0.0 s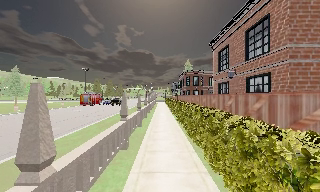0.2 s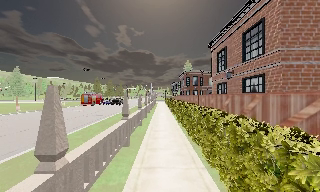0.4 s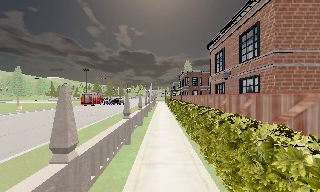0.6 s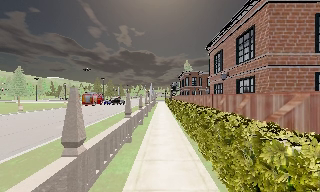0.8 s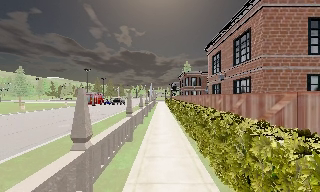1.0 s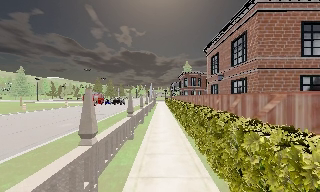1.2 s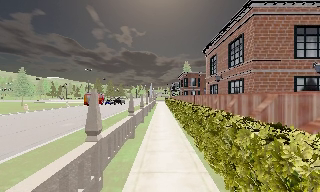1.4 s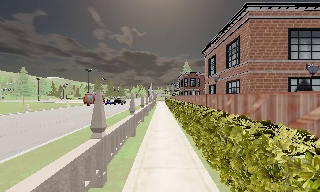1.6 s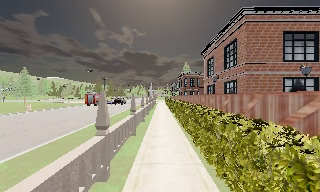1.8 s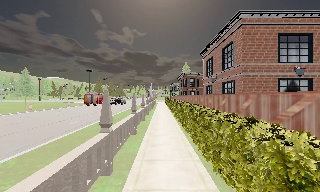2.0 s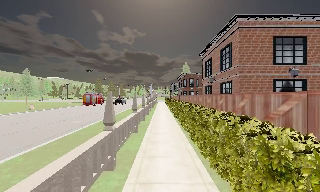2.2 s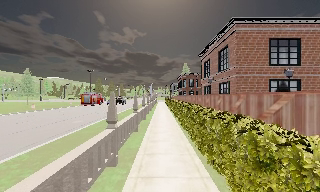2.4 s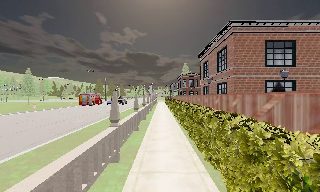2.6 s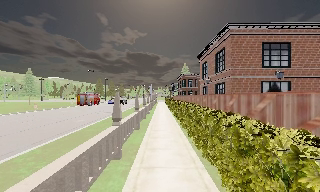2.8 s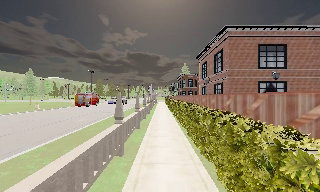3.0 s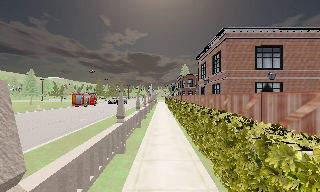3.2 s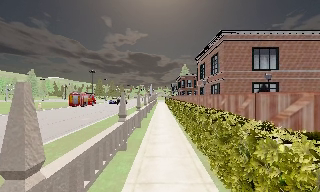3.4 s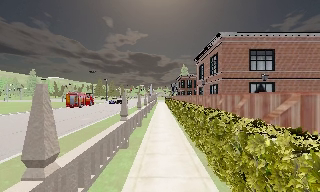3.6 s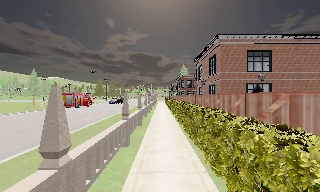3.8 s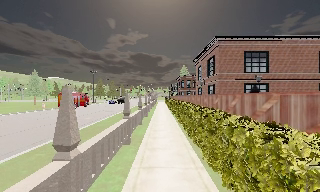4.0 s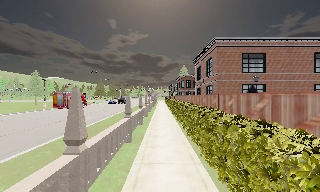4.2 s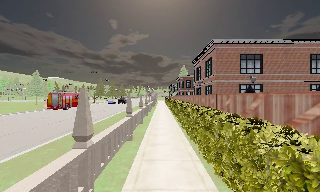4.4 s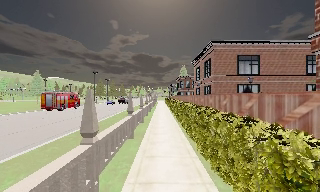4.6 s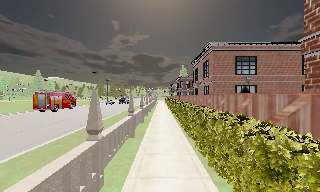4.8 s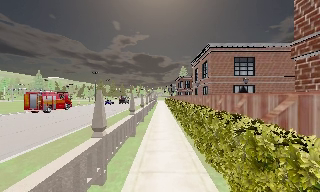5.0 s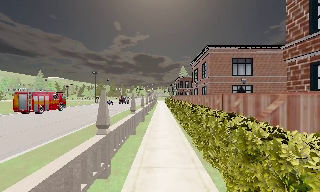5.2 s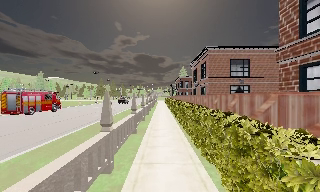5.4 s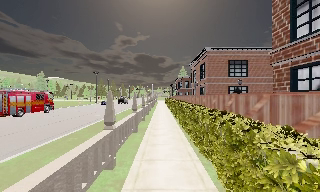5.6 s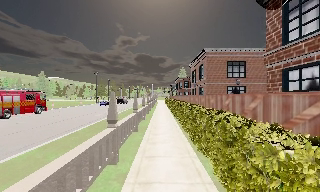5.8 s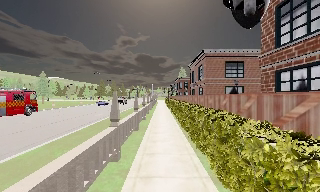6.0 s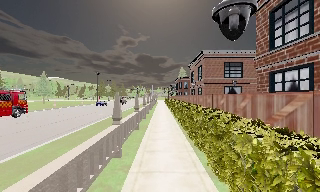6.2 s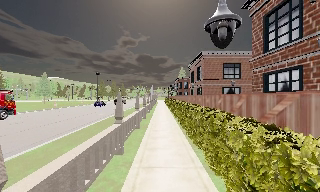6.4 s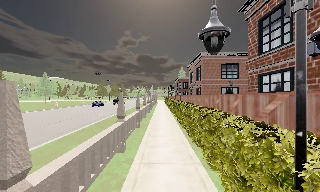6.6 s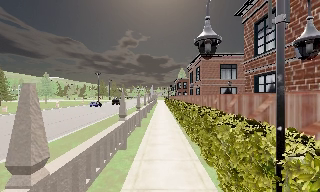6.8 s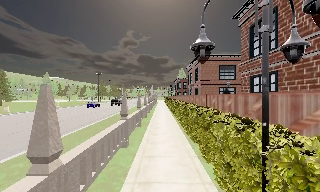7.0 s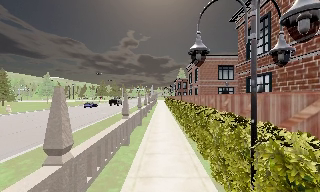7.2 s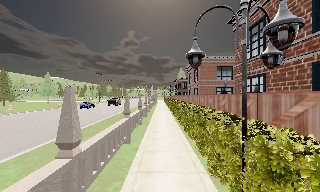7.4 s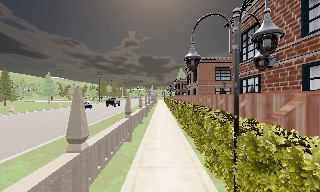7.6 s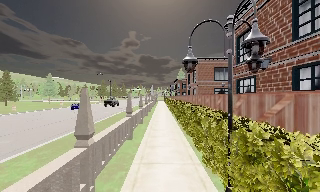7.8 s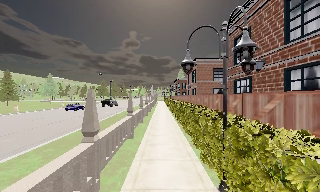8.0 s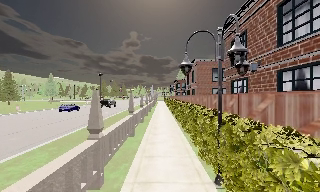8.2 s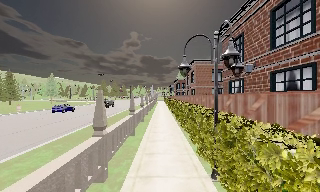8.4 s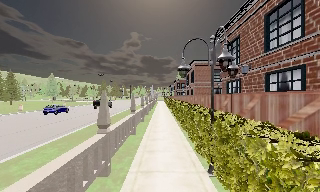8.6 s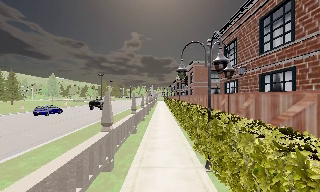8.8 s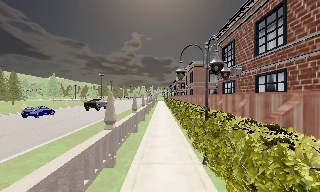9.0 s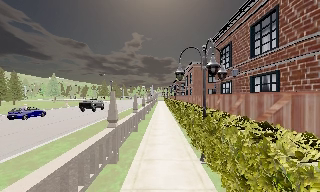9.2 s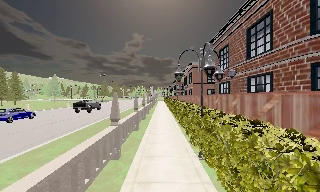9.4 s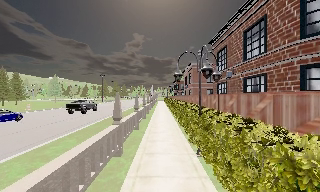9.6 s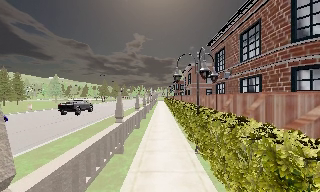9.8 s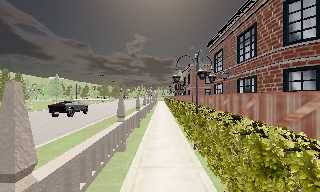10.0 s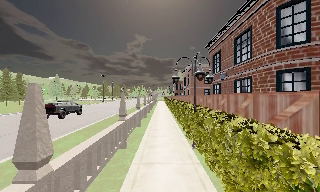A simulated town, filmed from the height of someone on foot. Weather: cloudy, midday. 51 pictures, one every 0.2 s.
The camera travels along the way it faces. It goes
backward.
0.0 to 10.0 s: The camera travels backward, about 17 m, so what stands in front gets smaller.
The film runs backward here.
